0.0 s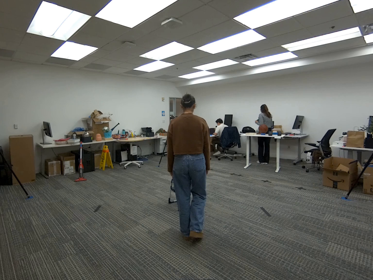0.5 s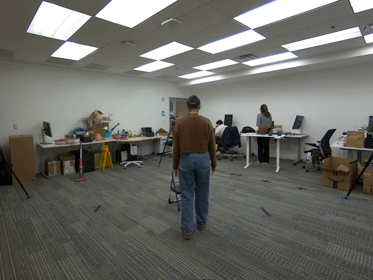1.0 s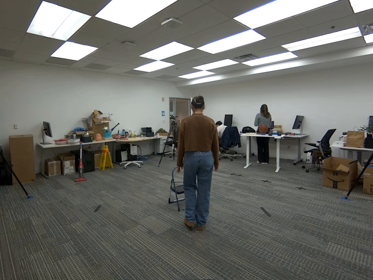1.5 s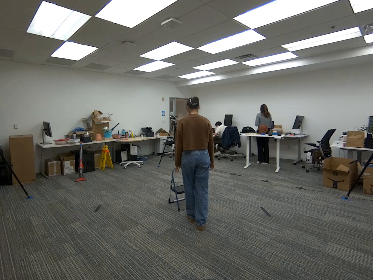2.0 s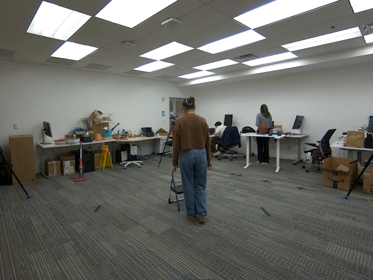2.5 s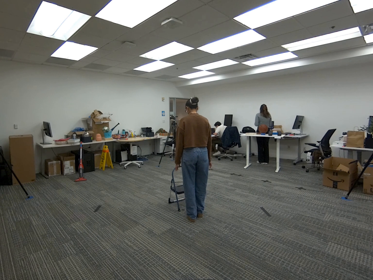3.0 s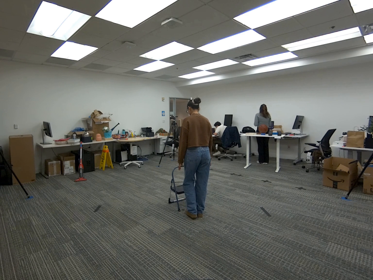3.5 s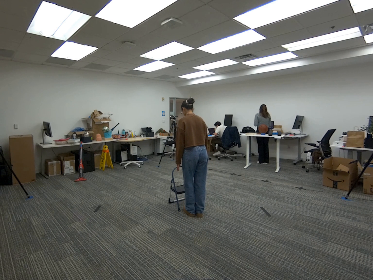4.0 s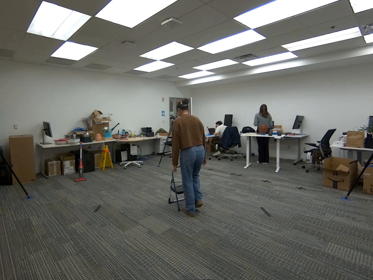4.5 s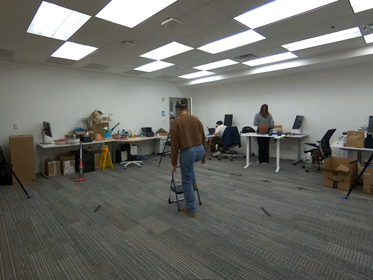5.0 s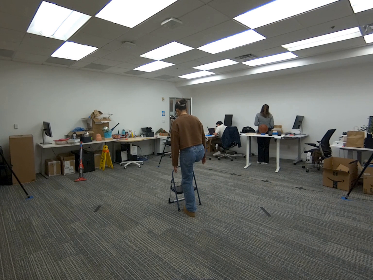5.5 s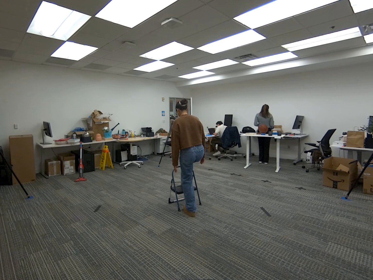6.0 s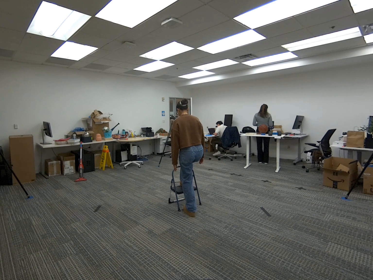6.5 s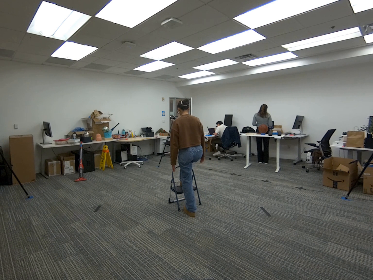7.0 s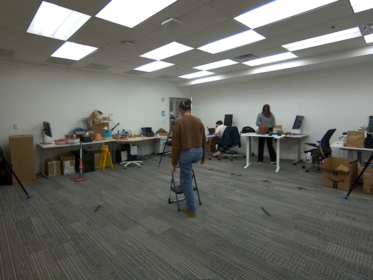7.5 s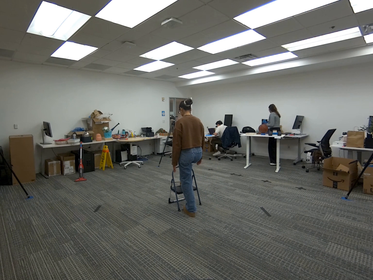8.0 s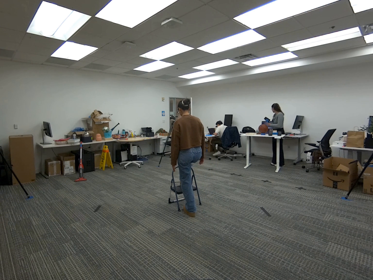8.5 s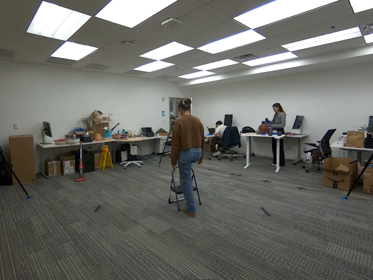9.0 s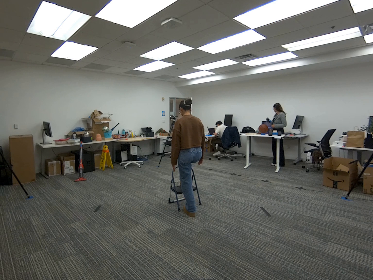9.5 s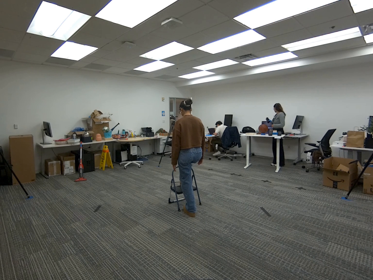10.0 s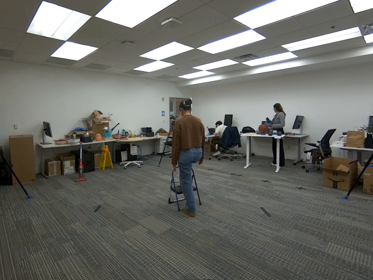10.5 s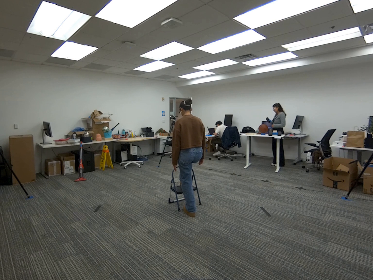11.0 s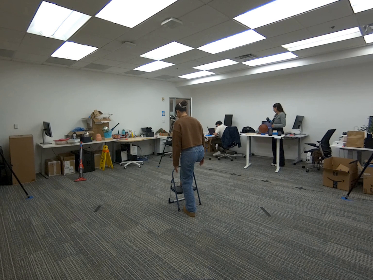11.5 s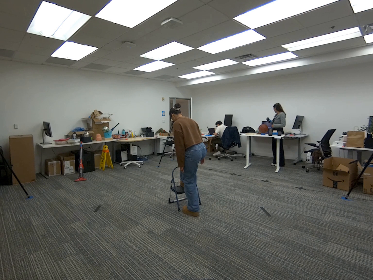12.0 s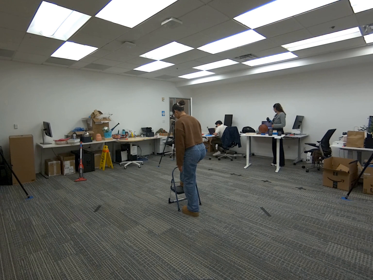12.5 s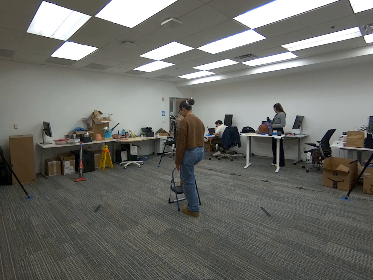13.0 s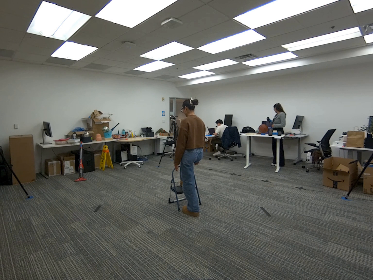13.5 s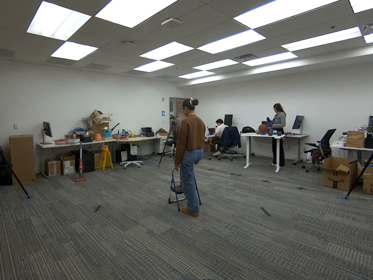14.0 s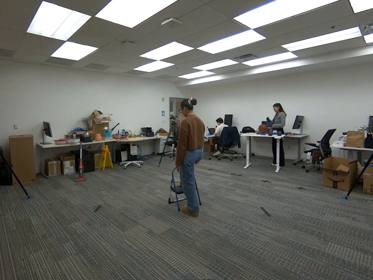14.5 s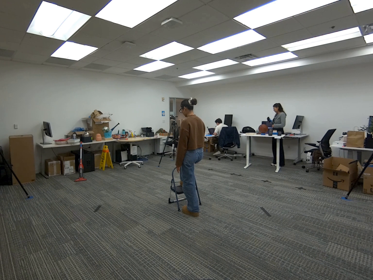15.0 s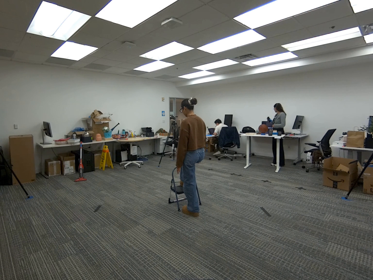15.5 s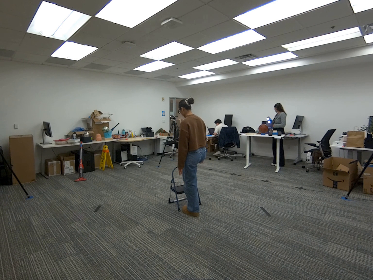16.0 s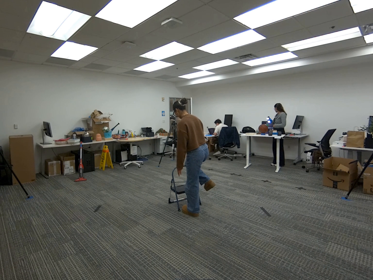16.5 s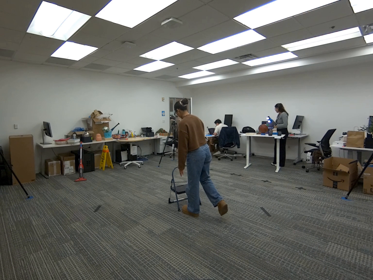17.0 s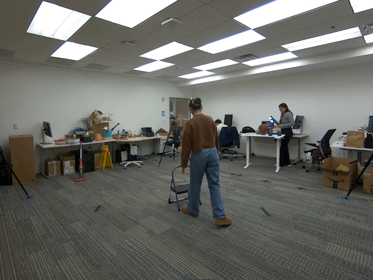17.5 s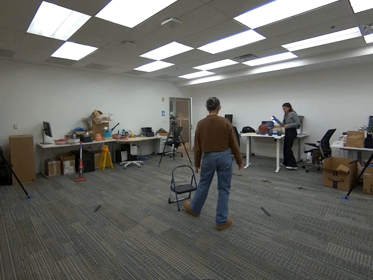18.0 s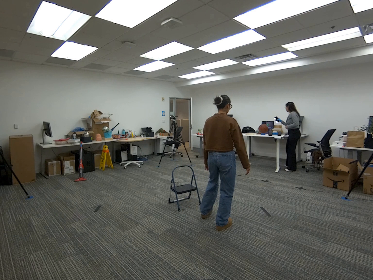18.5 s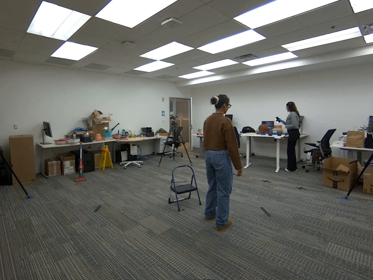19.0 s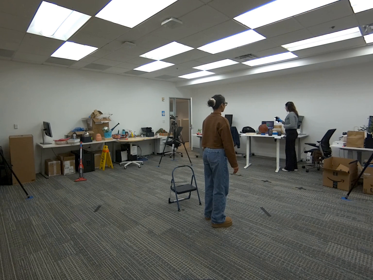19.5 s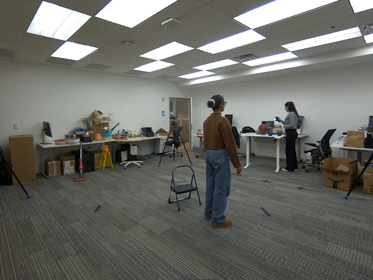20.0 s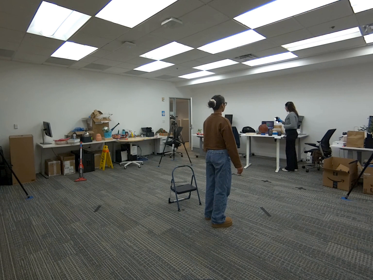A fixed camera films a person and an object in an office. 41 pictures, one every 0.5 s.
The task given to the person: Walk over to the step ladder and place one foot on the step ladder while the other foot remains on the floor.
